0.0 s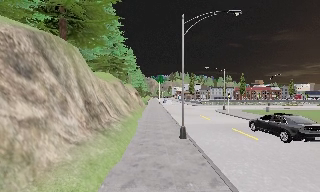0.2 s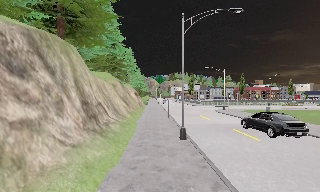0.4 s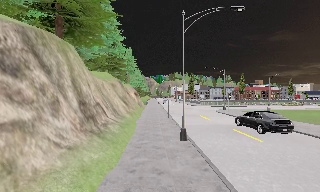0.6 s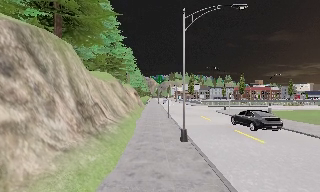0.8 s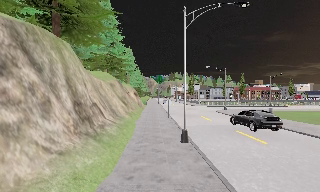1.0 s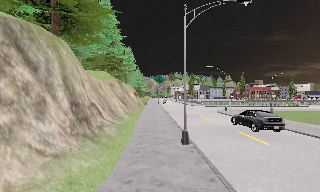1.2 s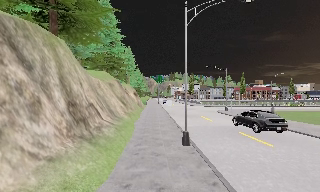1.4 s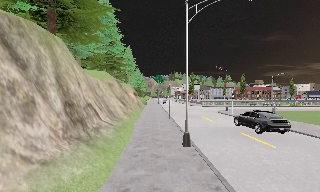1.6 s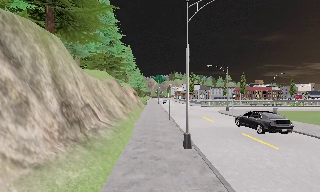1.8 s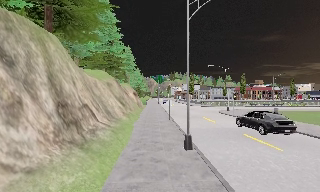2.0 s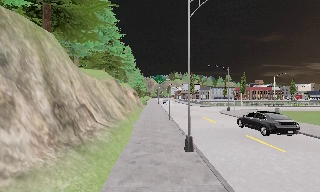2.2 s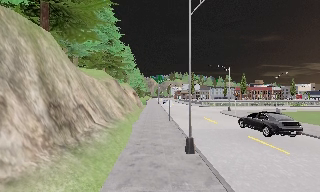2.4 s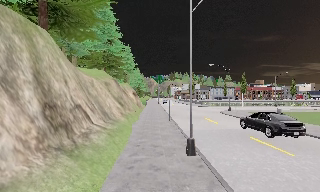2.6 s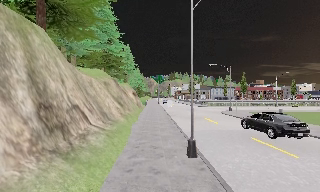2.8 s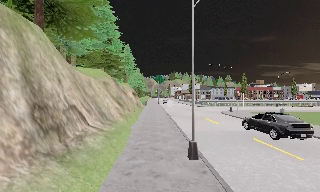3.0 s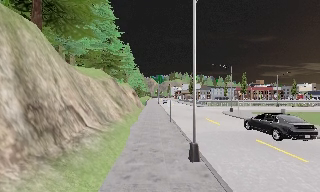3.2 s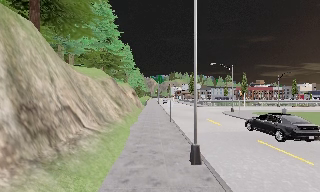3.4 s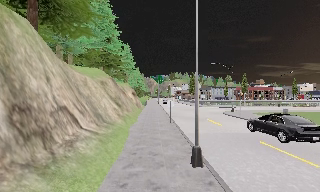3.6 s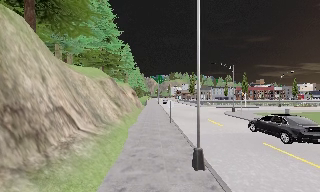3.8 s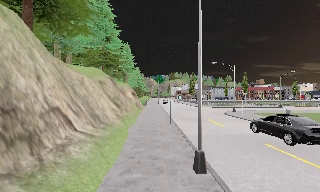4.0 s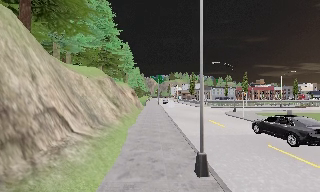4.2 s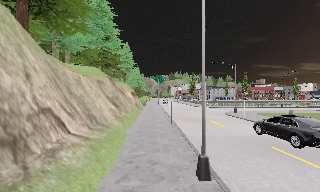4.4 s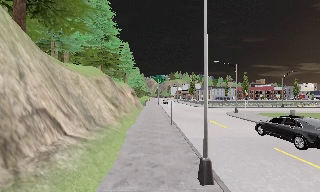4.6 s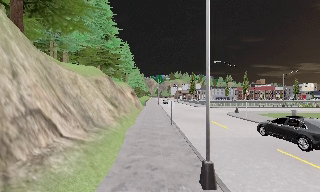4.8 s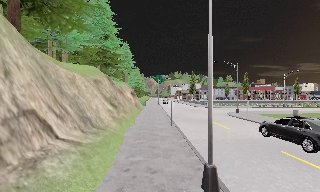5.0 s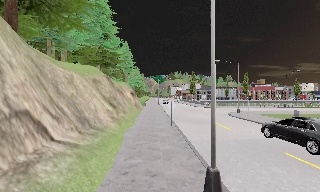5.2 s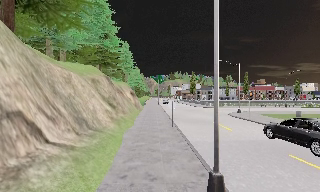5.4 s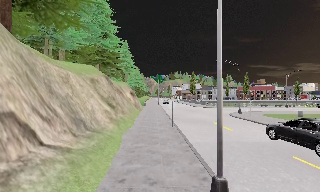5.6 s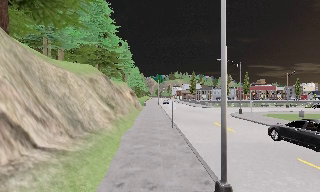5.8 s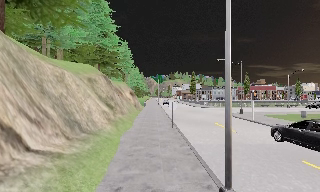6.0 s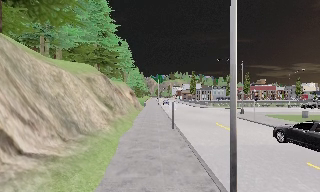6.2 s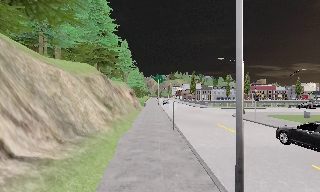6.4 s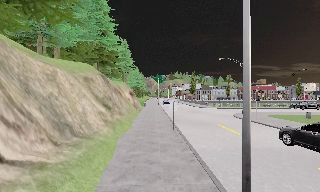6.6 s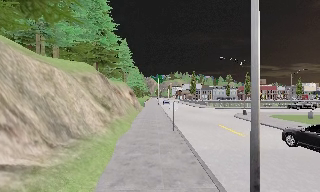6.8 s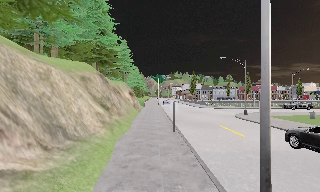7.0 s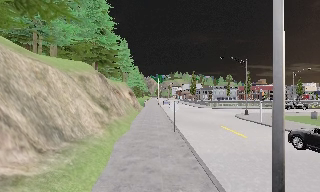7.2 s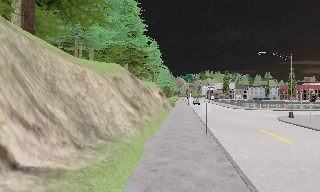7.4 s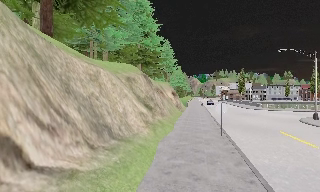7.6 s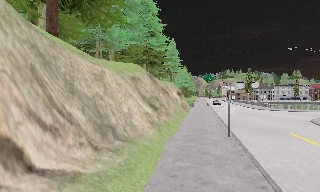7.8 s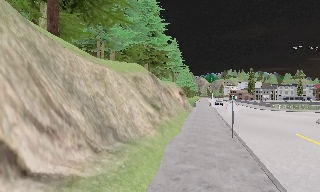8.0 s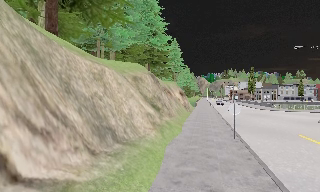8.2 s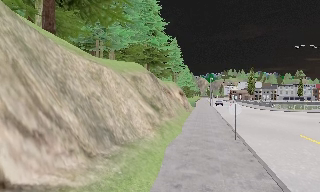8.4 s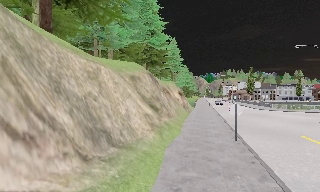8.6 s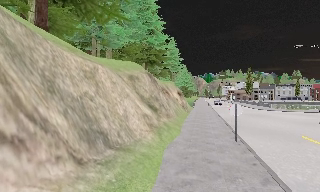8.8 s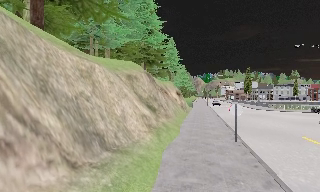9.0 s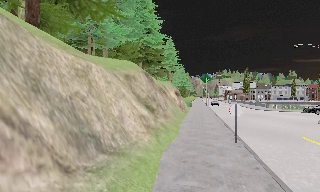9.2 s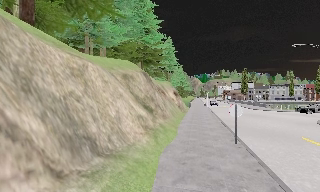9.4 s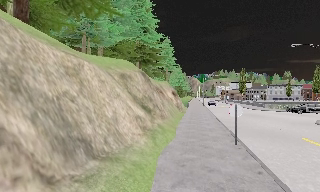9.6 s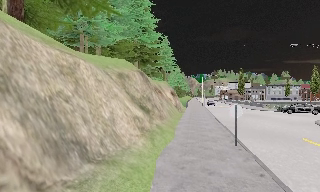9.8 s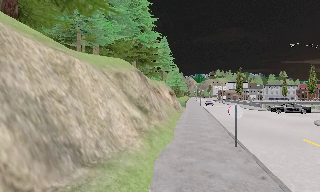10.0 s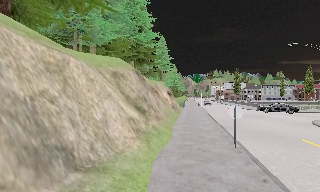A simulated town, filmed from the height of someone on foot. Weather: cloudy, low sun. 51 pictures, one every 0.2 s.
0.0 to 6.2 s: The camera travels forward, about 7 m, so what stands in front looms larger.
6.2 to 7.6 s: The camera swings to its left by about 15 degrees, and the scene slides to the right. It travels forward, about 1.5 m, so what stands in front looms larger.
7.6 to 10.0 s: The camera travels forward, about 2.5 m, so what stands in front looms larger.
The film runs forward here.
